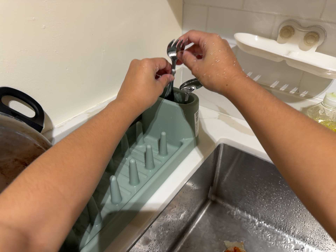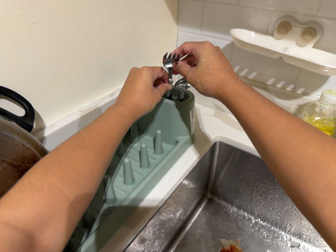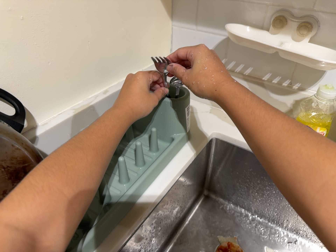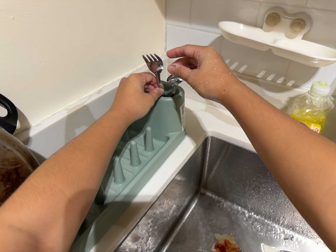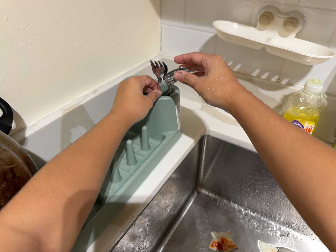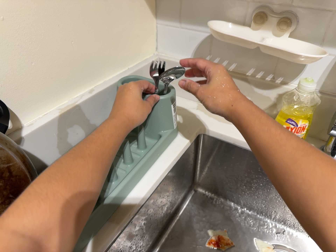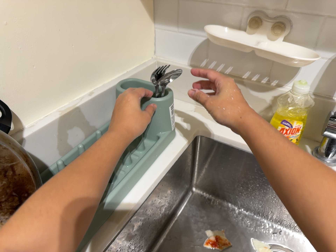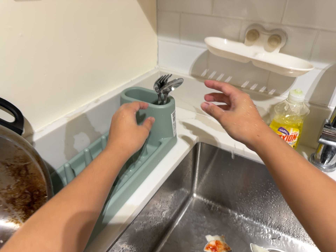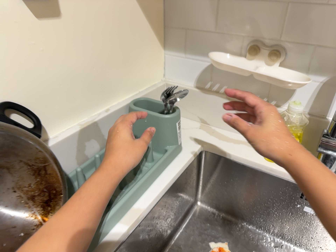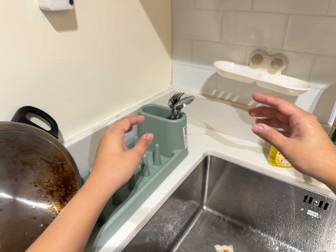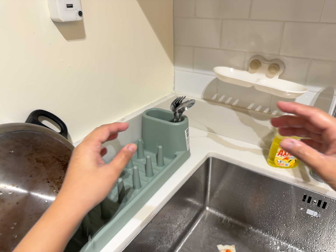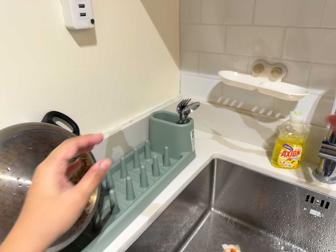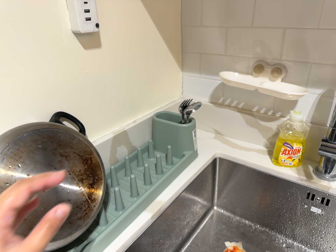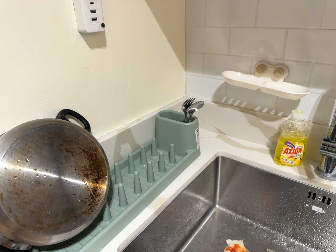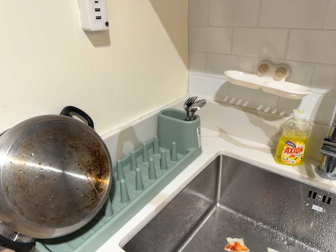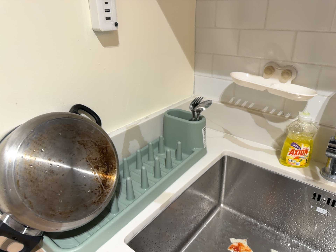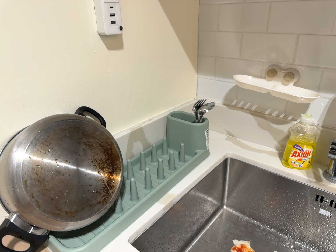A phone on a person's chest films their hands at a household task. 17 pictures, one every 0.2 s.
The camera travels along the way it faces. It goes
backward.
0.0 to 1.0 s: The camera shifts only a little, or ends up much as it began.
1.0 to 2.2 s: The camera travels backward, about 14 cm, so what stands in front gets smaller. Its aim tips toward the top of its view by about 10 degrees, and the scene shifts downward.
2.2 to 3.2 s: The camera shifts only a little, or ends up much as it began.
The film runs forward here.
